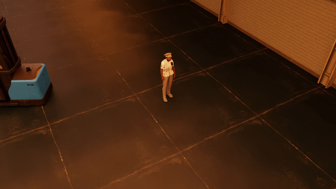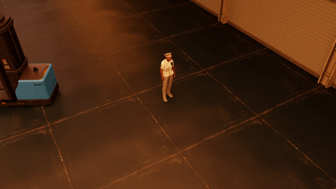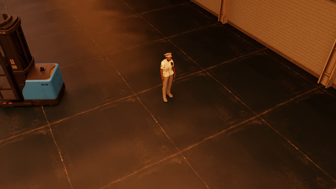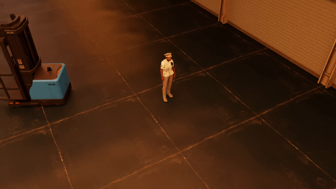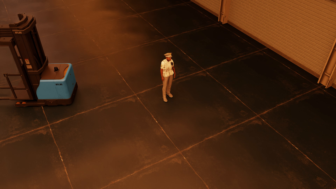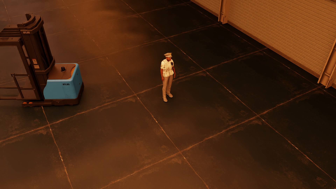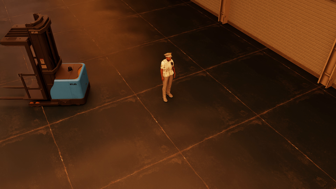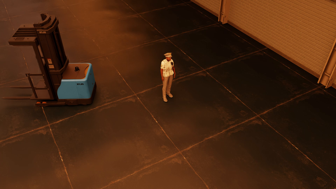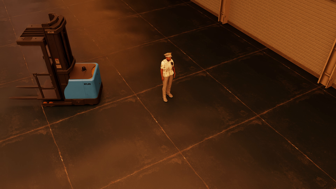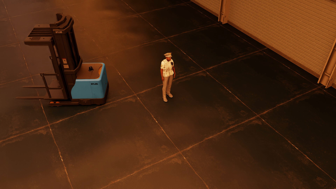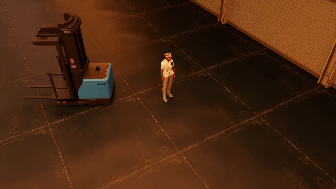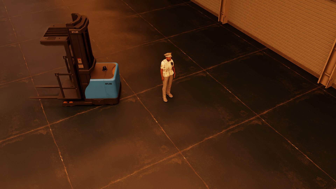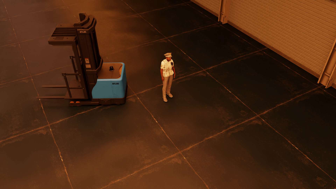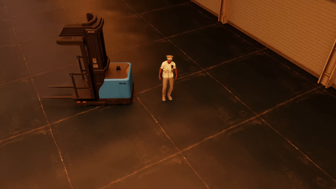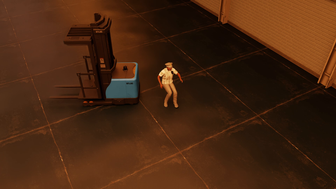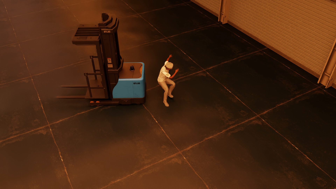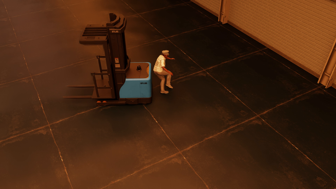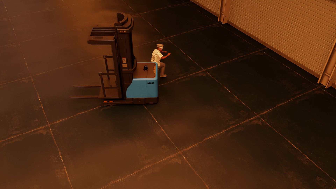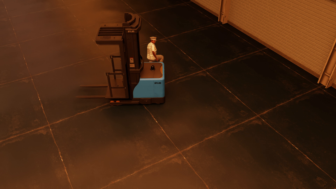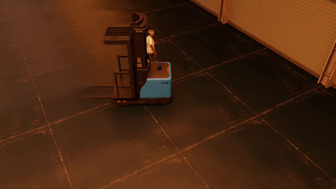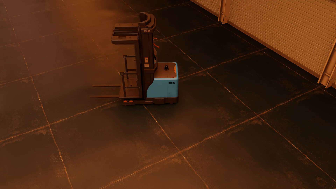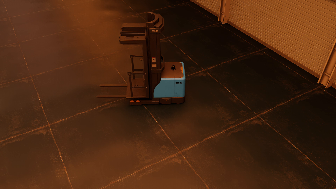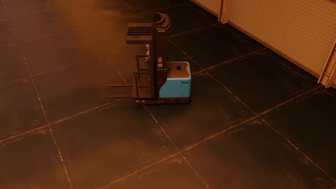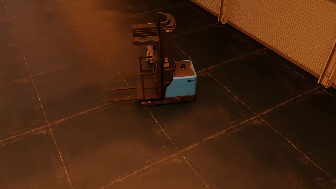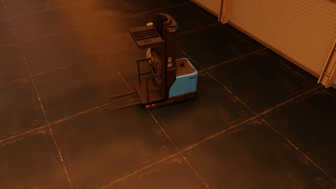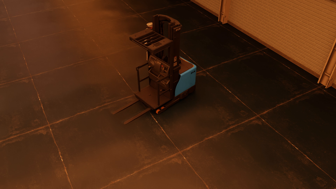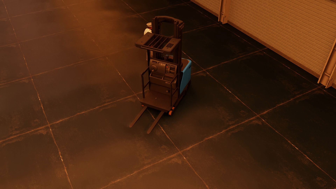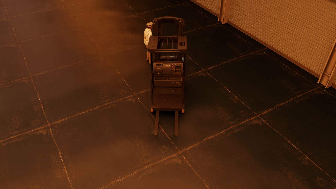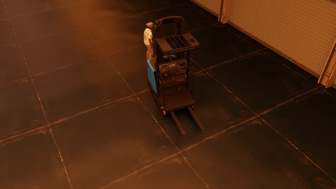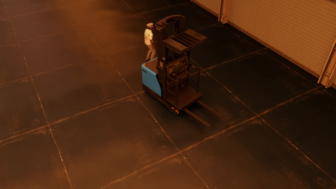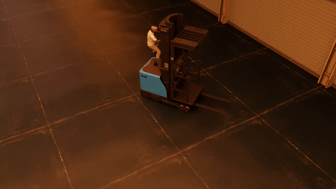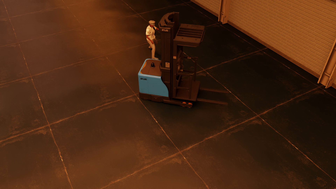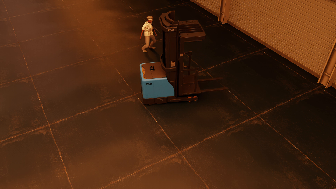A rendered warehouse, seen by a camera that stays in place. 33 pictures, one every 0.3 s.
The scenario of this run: Near miss between a forklift and a person.
